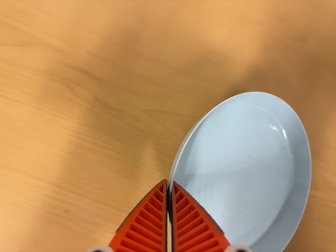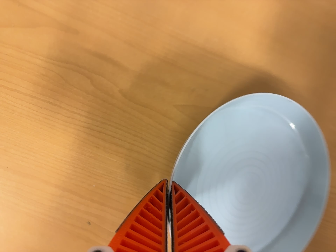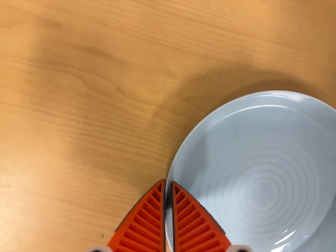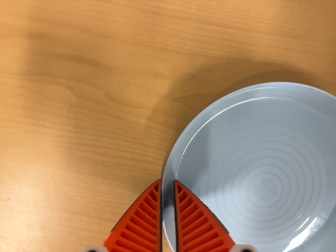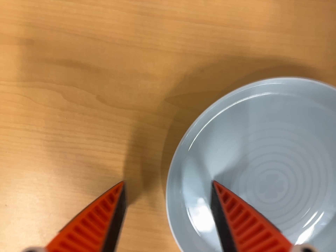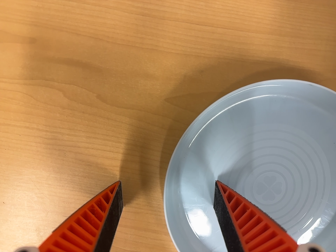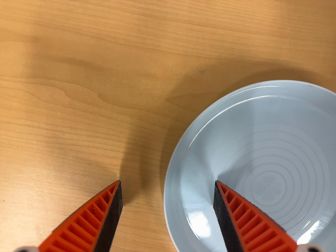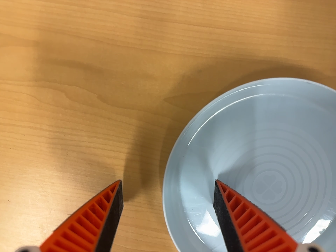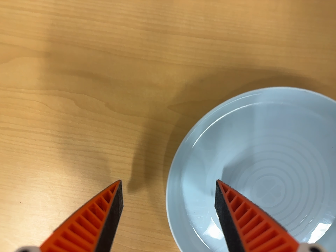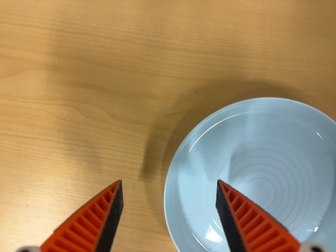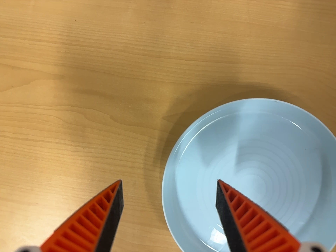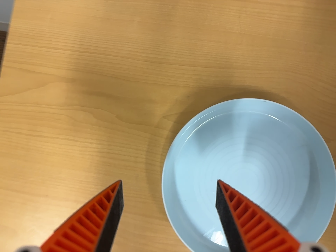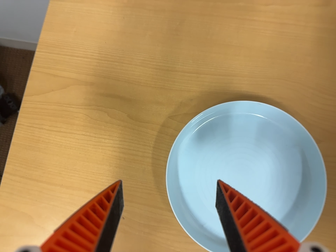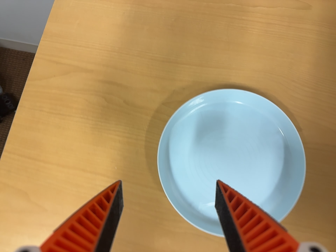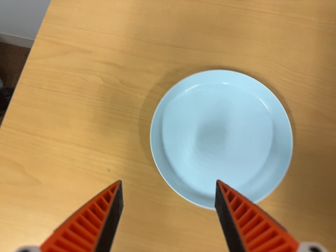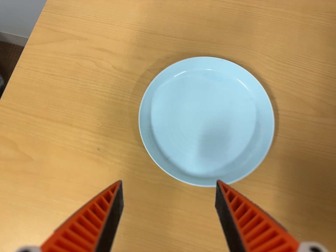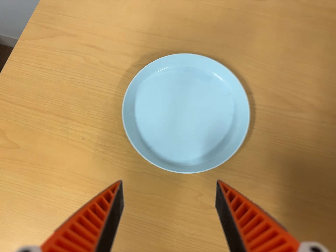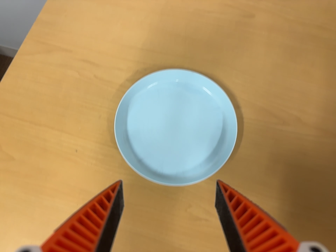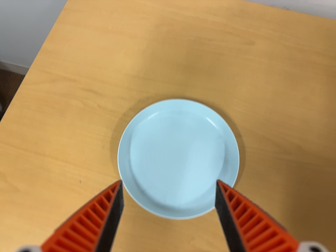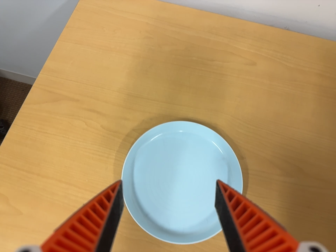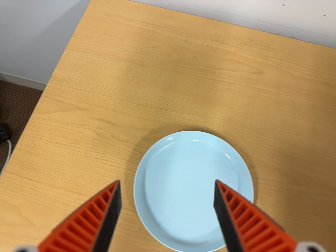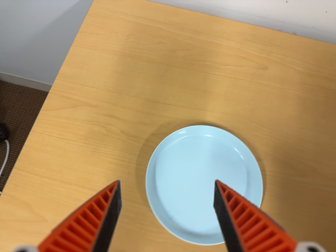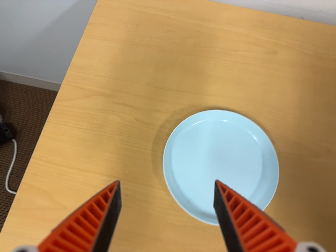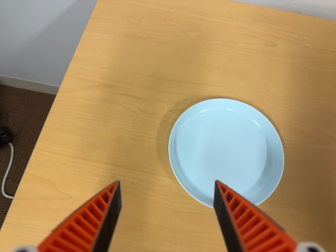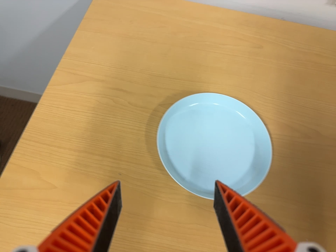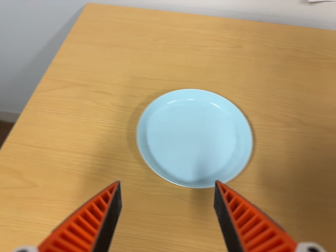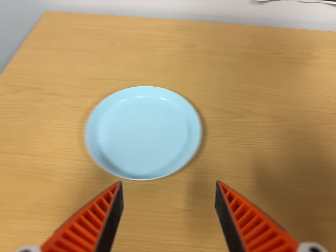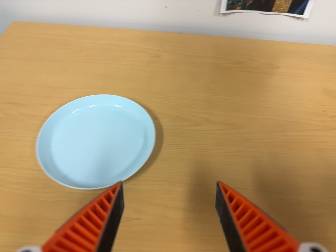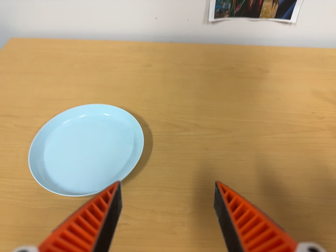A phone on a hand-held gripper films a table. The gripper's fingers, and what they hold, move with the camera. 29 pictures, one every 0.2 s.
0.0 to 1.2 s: The scene slides to the right, as the camera pans about 10 degrees to its left. It travels forward and toward the top of its view, about 10 cm, so what stands in front looms larger. Its aim tips toward the bottom of its view by about 10 degrees. It rolls about its line of sight by about 10 degrees, and the scene rotates counterclockwise.
1.2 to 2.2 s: The camera travels backward, about 8 cm, so what stands in front gets smaller. Its aim tips toward the top of its view by about 10 degrees, and the scene shifts downward.
2.2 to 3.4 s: The camera travels toward the bottom of its view, backward and to its right, about 20 cm. Its aim tips toward the top of its view by about 15 degrees.
3.4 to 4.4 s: The camera travels to its left and toward the top of its view, about 10 cm, so close, fixed things drift to the right.
4.4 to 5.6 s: The camera travels to its right and toward the bottom of its view, about 26 cm, so close, fixed things drift to the left. Its aim tips toward the top of its view by about 20 degrees. It rolls about its line of sight by about 10 degrees, and the scene rotates counterclockwise.
The film runs backward here.
